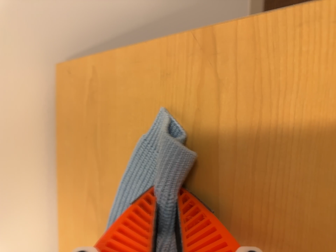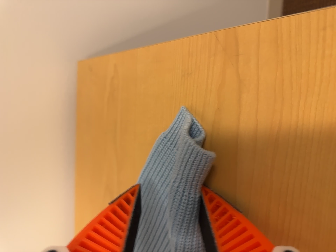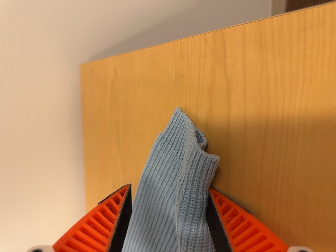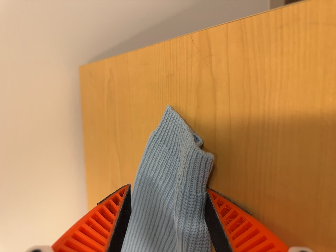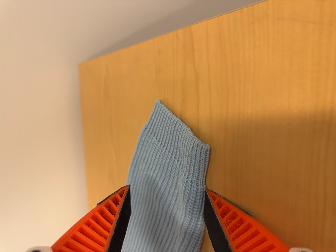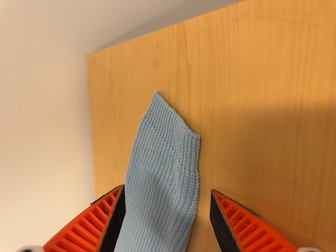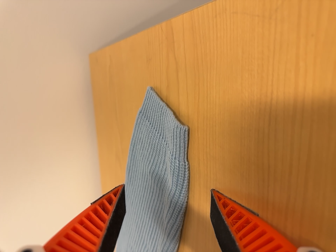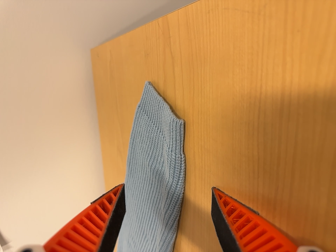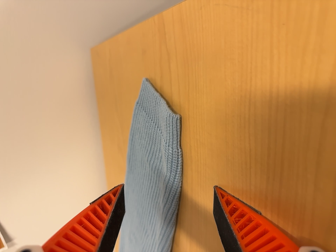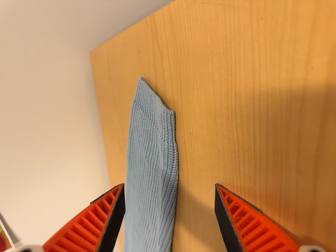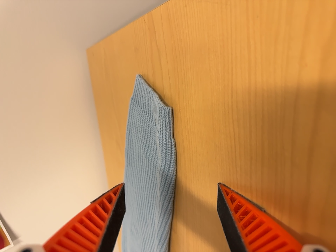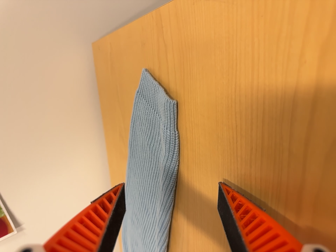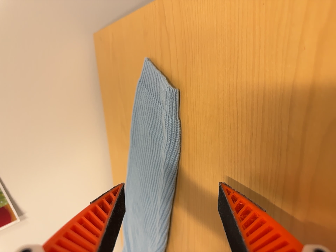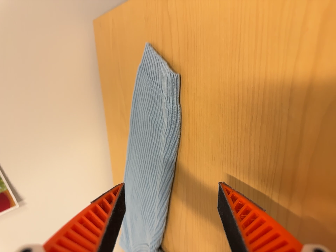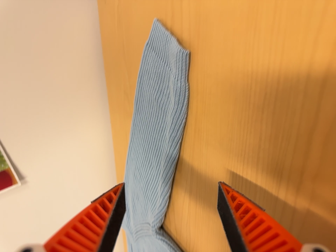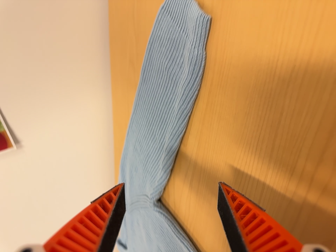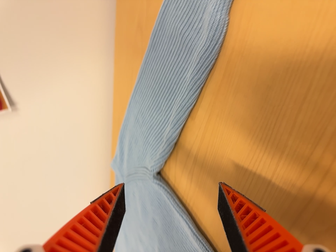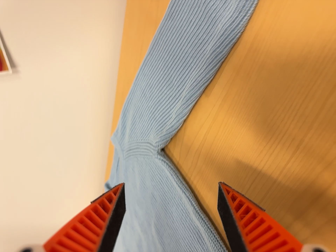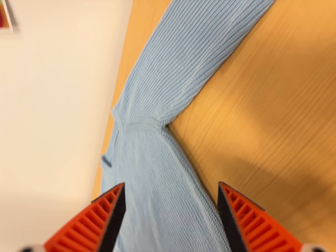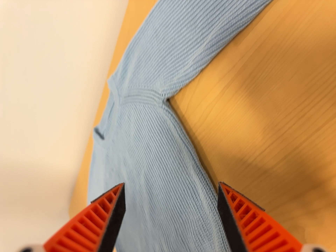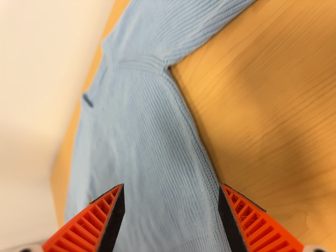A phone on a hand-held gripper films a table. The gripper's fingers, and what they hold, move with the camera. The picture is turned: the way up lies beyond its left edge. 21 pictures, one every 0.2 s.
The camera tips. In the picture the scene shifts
upward.
0.0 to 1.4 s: The camera pans to its left by about 15 degrees. It travels to its right and backward, about 10 cm.
1.4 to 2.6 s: The camera travels backward, about 6 cm, so what stands in front gets smaller.
2.6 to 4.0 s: The camera pans to its right by about 10 degrees. It travels to its left, forward and toward the bottom of its view, about 16 cm. Its aim tips toward the bottom of its view by about 30 degrees, and the scene shifts upward. It rolls about its line of sight by about 30 degrees, and the scene rotates clockwise.
The film runs backward here.
